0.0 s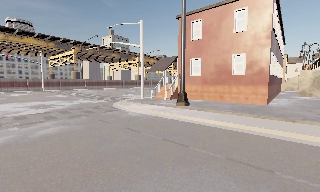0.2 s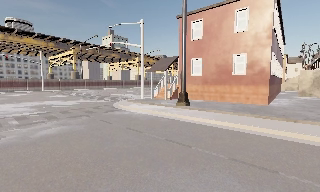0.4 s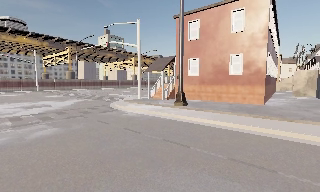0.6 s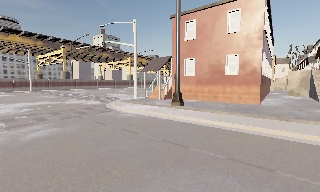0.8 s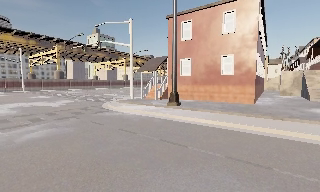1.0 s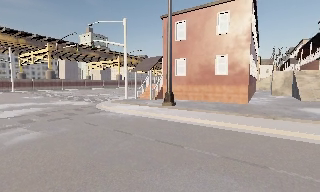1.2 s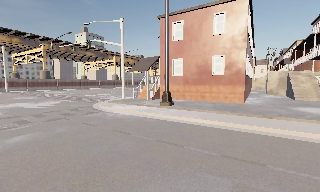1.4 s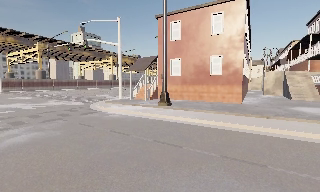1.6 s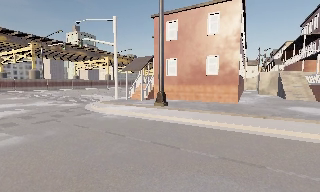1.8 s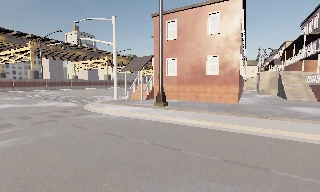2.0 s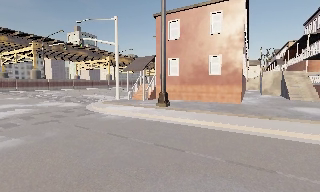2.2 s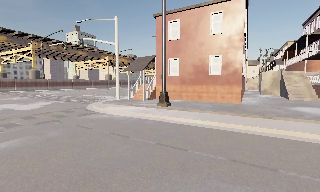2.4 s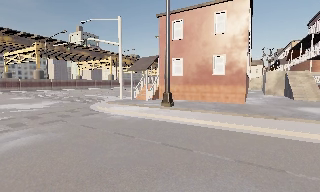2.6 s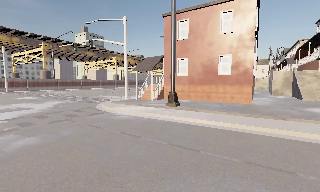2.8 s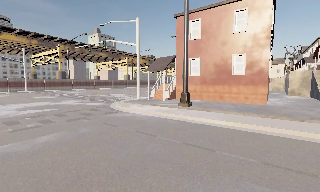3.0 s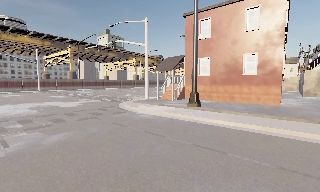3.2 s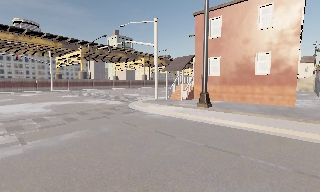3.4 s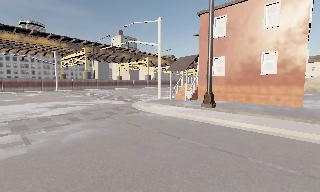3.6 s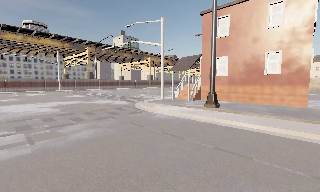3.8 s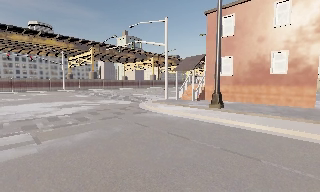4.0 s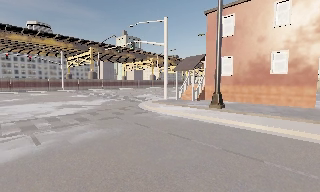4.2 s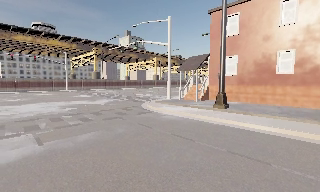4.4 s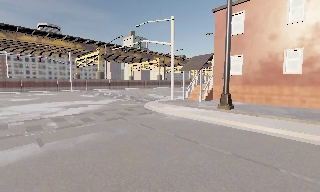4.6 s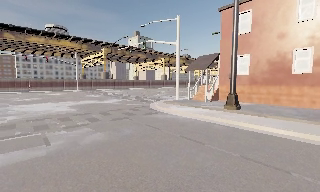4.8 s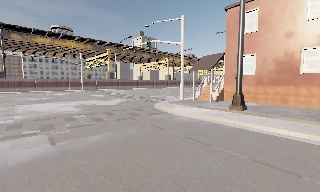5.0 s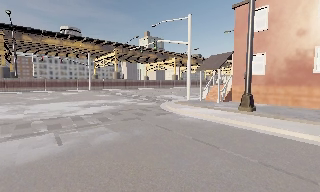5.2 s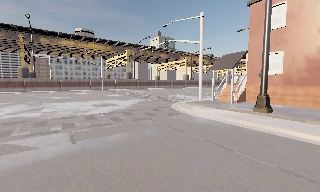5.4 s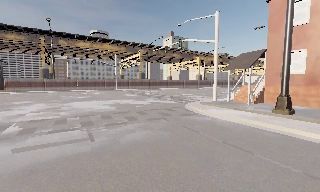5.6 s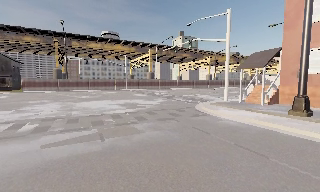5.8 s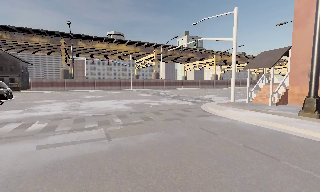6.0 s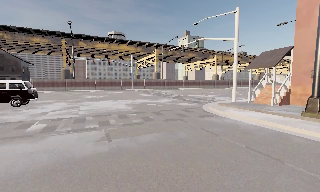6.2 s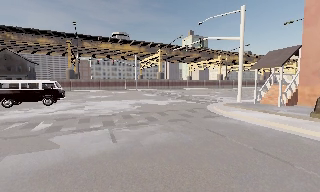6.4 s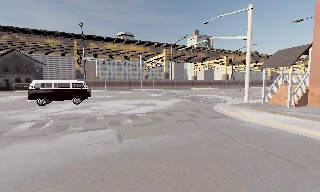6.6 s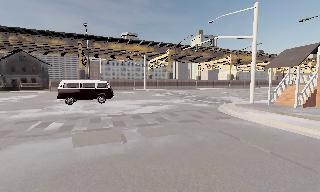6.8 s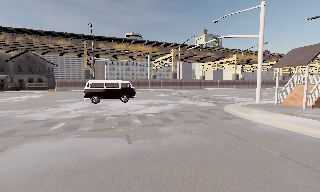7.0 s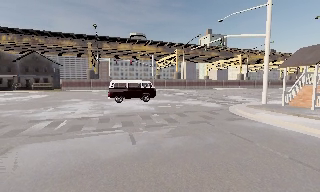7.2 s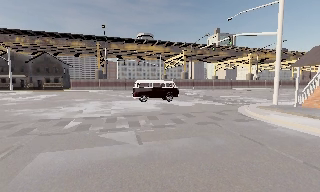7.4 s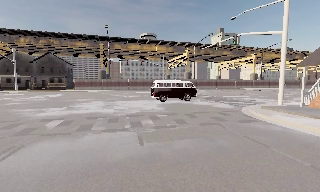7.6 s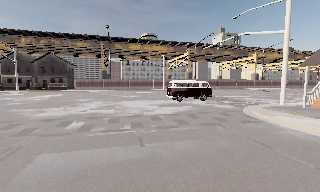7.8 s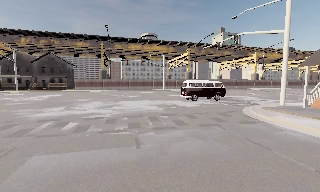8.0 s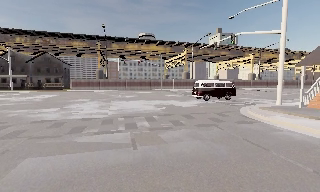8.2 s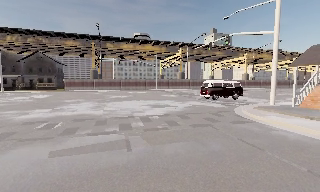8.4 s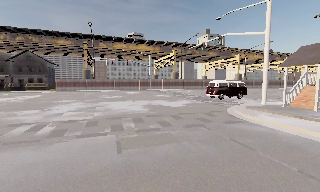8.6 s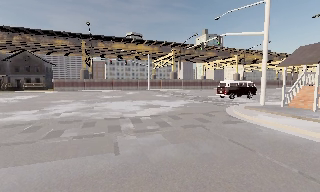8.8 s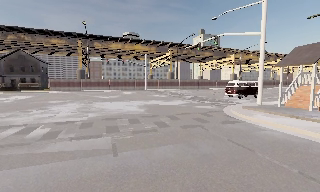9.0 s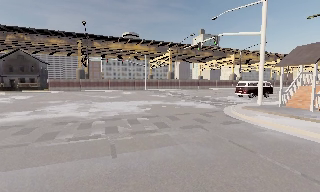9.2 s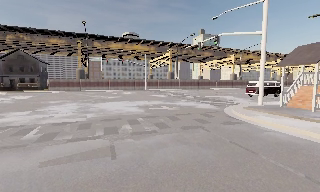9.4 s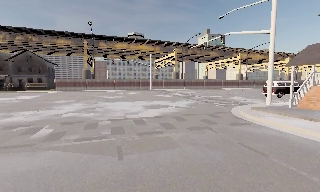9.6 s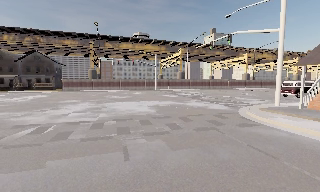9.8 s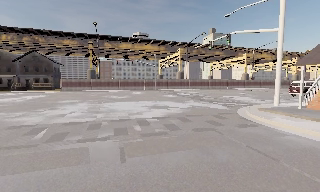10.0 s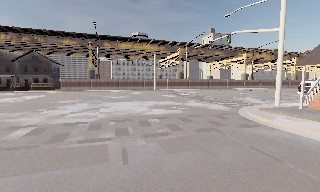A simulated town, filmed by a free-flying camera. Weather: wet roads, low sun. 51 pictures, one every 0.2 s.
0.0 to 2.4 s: The camera travels to its left, about 1 m.
2.4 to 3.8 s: The camera swings to its left by about 15 degrees, and the scene slides to the right. It travels to its left, about 0.5 m, so close, fixed things drift to the right.
3.8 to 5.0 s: The camera travels forward, about 0.5 m, so what stands in front looms larger.
5.0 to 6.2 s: The scene slides to the right, as the camera pans about 15 degrees to its left.
6.2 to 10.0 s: The camera travels forward, about 1.5 m, so what stands in front looms larger.
The film runs forward here.
